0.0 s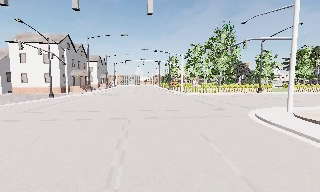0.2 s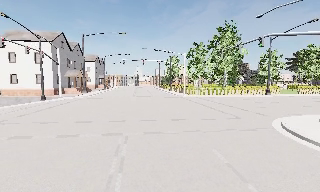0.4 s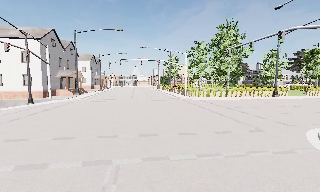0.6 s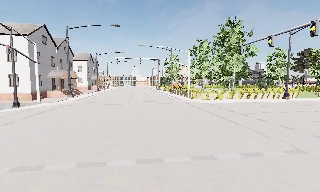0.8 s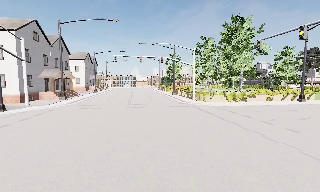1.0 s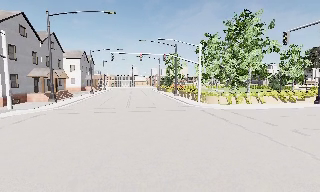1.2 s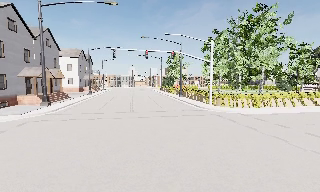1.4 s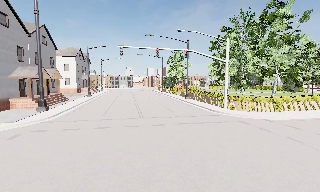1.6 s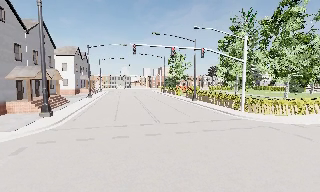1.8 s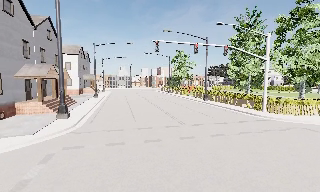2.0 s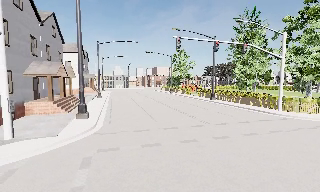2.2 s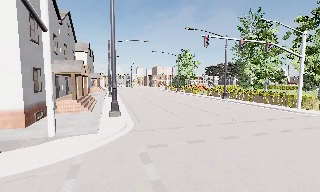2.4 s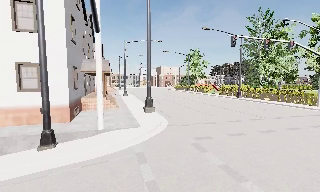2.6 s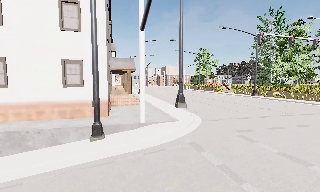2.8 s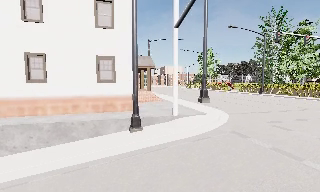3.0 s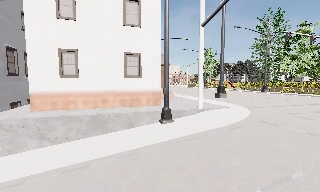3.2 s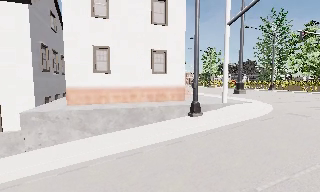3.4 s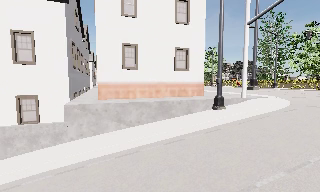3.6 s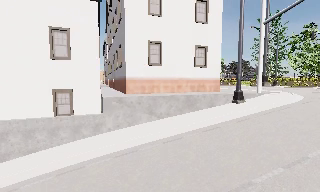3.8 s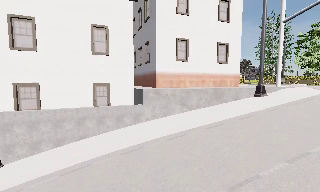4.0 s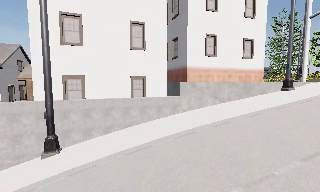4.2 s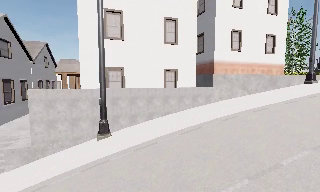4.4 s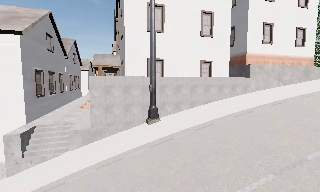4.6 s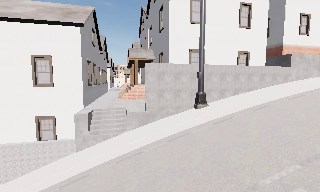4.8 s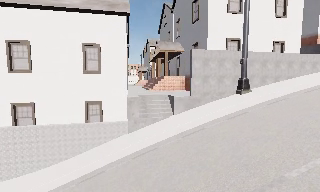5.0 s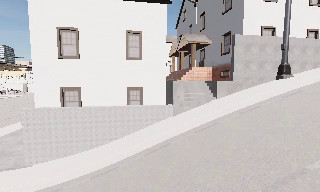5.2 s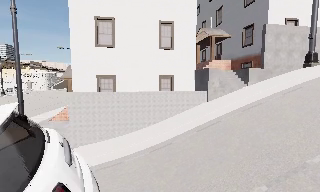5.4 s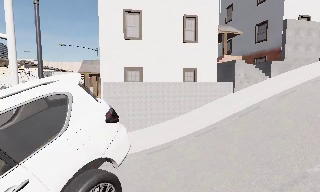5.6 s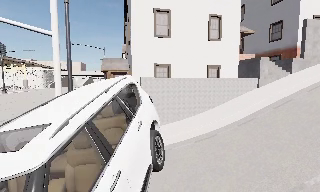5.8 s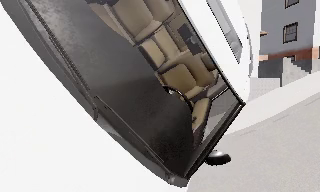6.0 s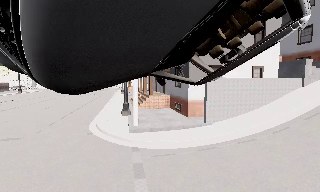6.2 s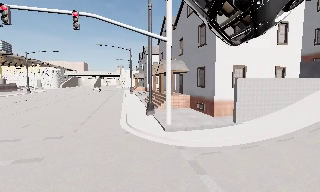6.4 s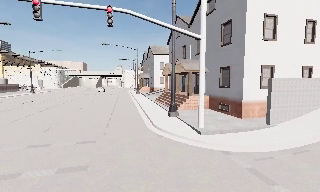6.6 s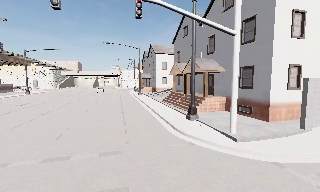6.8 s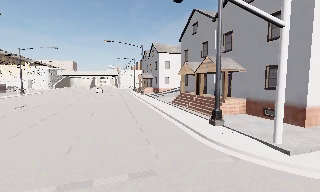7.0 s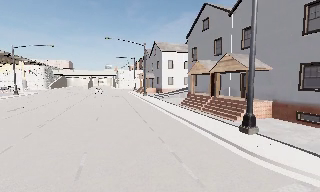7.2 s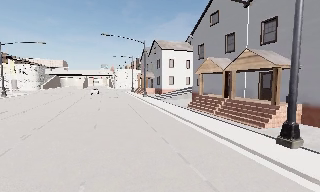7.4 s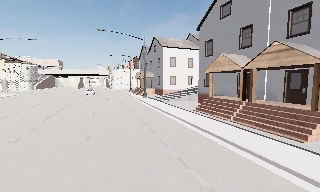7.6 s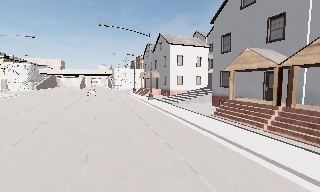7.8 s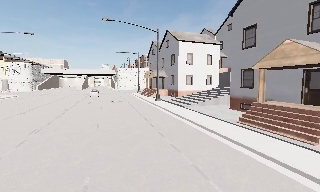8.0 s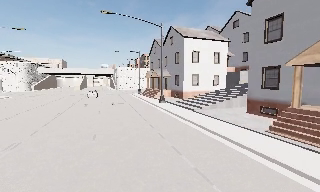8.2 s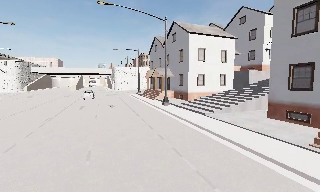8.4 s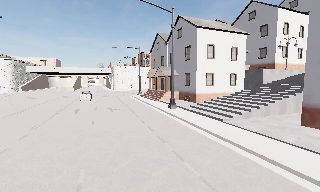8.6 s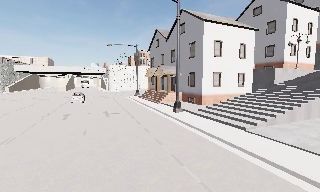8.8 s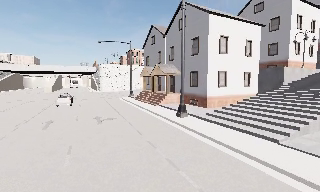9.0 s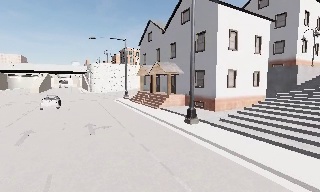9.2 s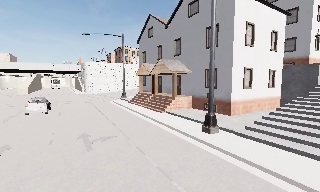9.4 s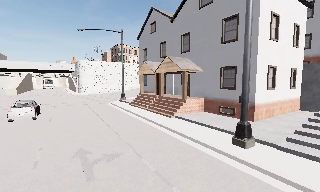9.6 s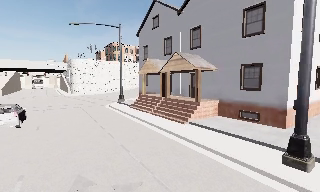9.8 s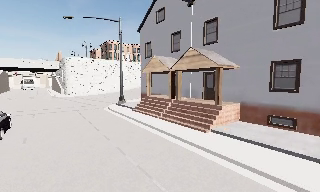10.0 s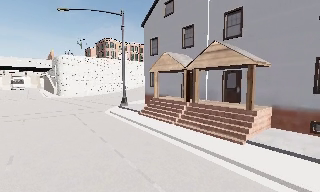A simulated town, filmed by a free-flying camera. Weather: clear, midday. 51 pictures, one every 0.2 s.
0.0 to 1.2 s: The camera travels forward, about 14 m, so what stands in front looms larger.
1.2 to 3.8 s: The camera pans to its right, which is clockwise from overhead, by about 10 degrees. It travels to its left, about 25 m, so close, fixed things drift to the right.
3.8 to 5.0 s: The camera swings to its left by about 10 degrees, and the scene slides to the right. It travels to its left, about 14 m, so close, fixed things drift to the right.
5.0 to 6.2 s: The camera travels to its left, about 13 m, so close, fixed things drift to the right.
6.2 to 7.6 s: The camera travels forward and to its left, about 15 m, so what stands in front looms larger.
7.6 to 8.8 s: The camera travels forward, about 14 m, so what stands in front looms larger.
8.8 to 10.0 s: The camera pans to its right, which is clockwise from overhead, by about 15 degrees. It travels forward and to its left, about 14 m, so what stands in front looms larger.
The film runs forward here.
